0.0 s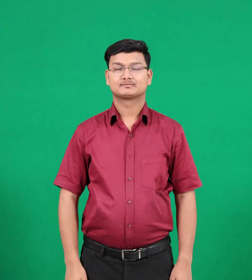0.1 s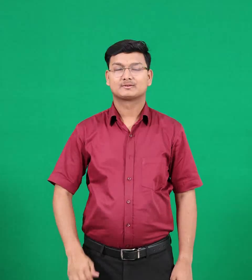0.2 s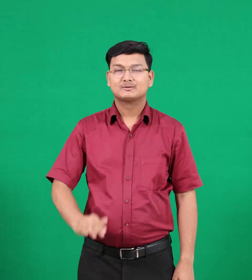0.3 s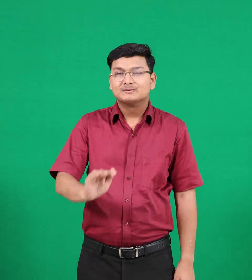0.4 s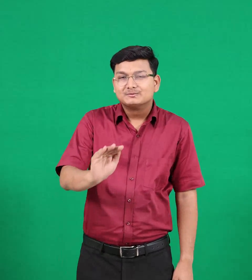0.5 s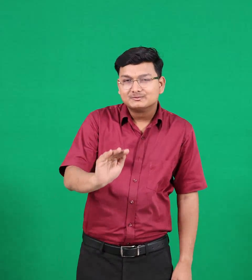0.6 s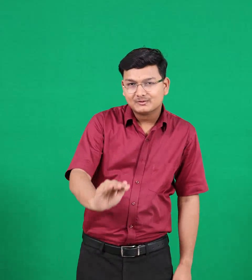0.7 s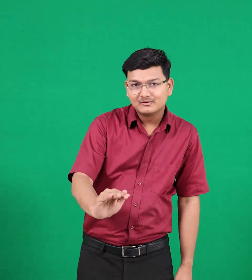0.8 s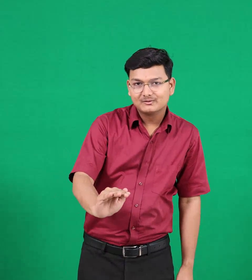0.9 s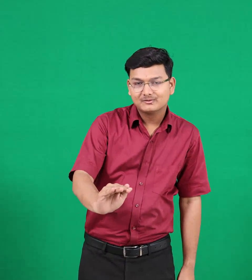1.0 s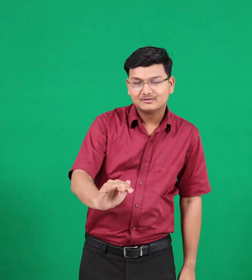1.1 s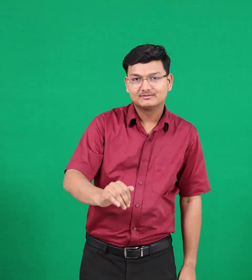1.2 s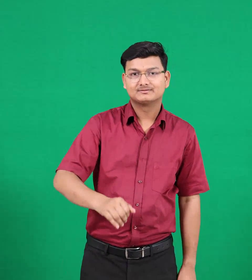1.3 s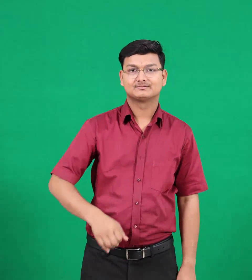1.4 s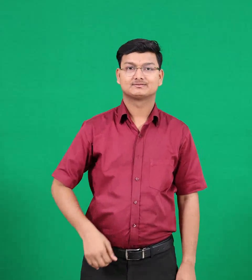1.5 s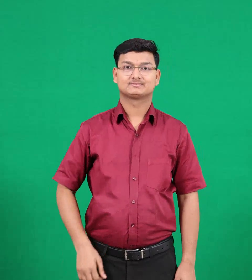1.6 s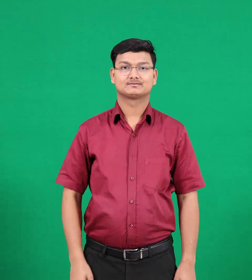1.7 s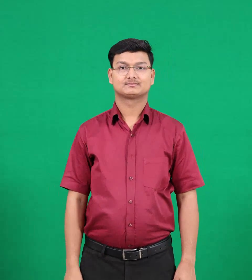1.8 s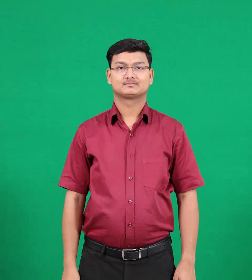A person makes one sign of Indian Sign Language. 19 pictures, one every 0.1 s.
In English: child
